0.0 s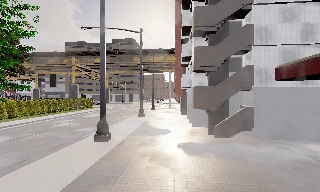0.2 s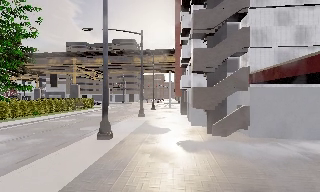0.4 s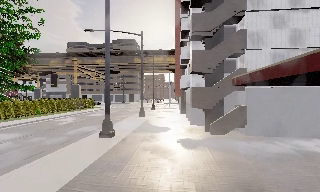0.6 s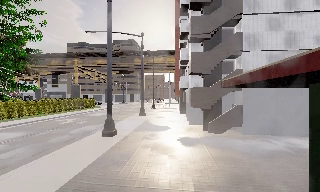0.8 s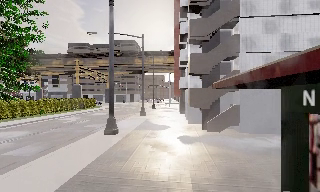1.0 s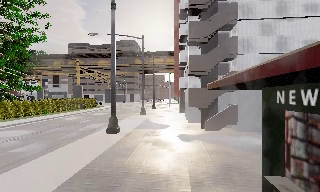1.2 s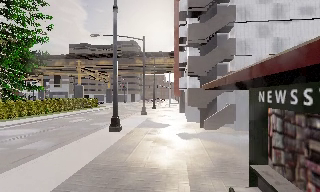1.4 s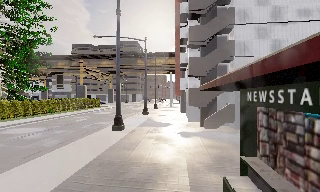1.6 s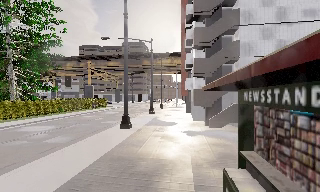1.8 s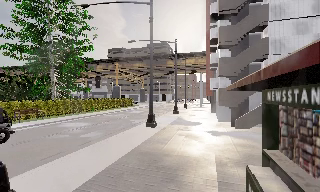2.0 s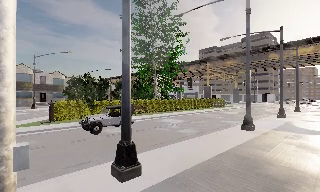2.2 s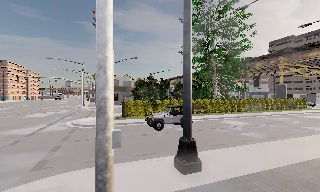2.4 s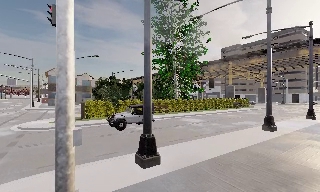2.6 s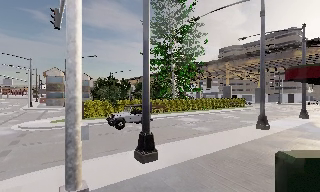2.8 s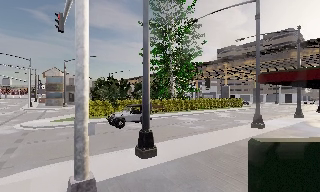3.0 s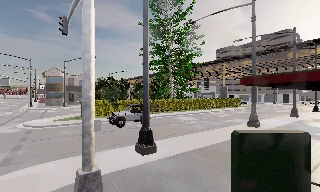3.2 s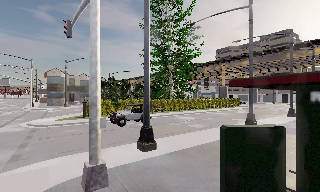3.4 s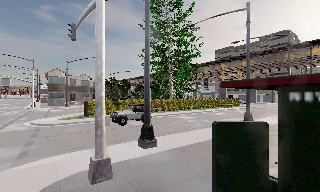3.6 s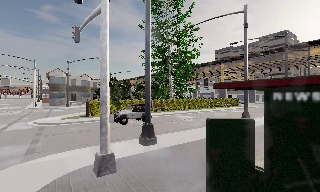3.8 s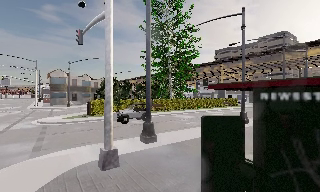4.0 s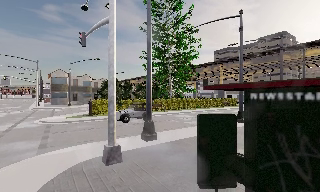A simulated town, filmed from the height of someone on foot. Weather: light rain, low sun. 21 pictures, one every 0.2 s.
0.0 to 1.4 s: The camera travels backward, about 3 m, so what stands in front gets smaller.
1.4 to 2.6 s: The scene slides to the right, as the camera pans about 50 degrees to its left. It travels backward, about 2.5 m.
2.6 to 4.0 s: The camera travels backward, about 3 m, so what stands in front gets smaller.
The film runs backward here.
